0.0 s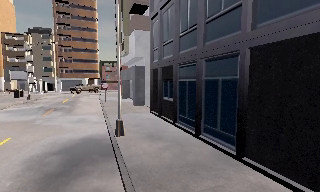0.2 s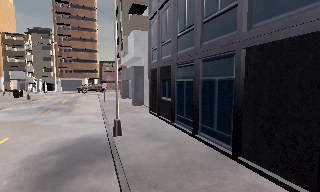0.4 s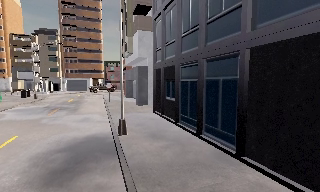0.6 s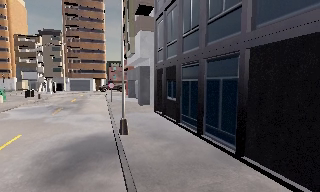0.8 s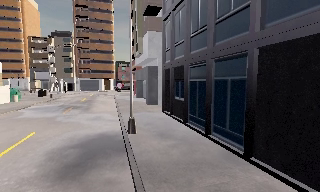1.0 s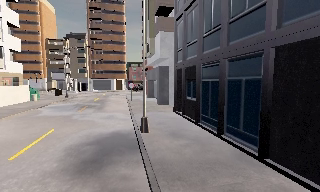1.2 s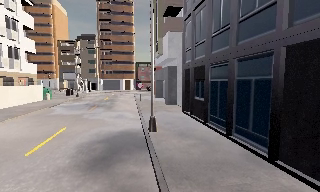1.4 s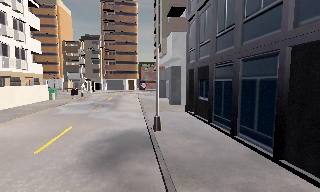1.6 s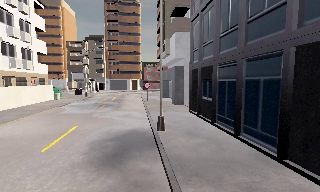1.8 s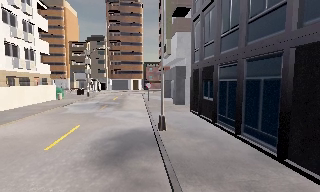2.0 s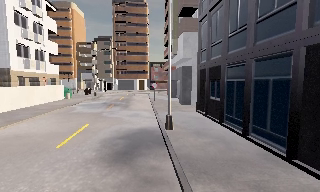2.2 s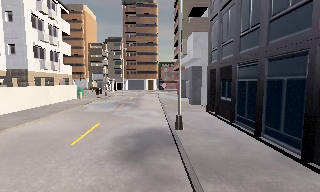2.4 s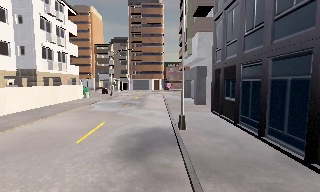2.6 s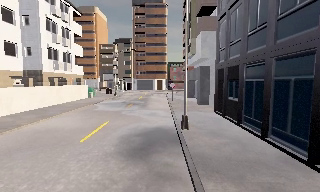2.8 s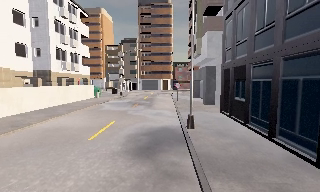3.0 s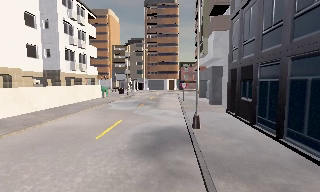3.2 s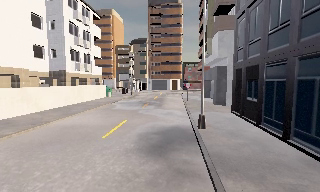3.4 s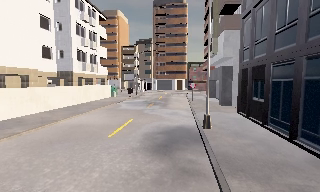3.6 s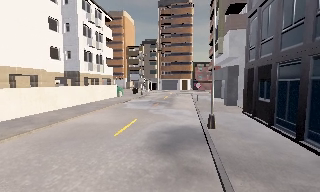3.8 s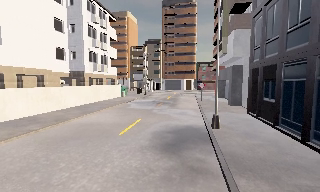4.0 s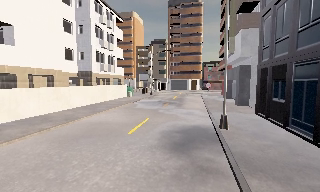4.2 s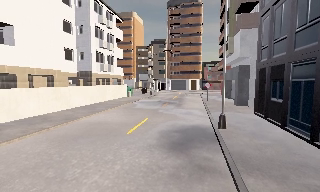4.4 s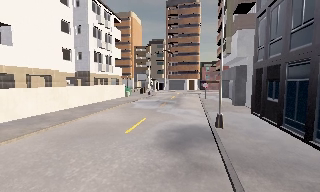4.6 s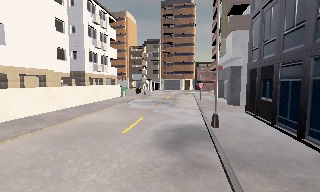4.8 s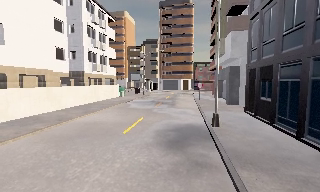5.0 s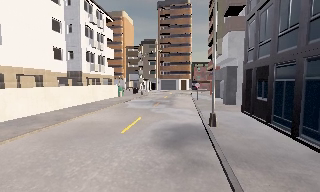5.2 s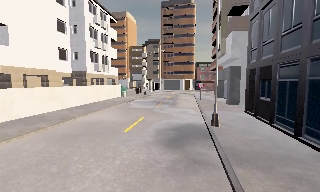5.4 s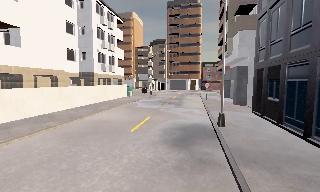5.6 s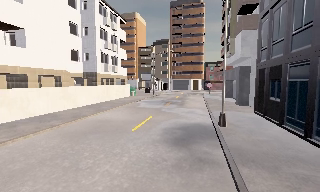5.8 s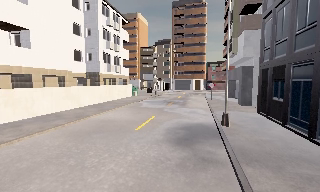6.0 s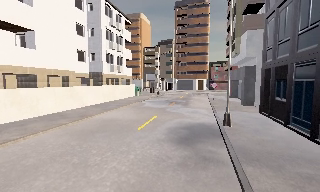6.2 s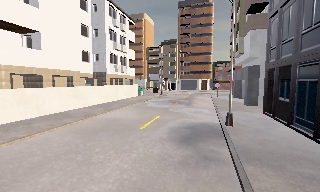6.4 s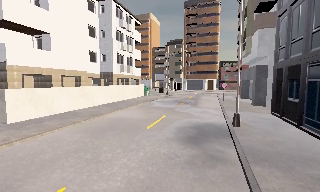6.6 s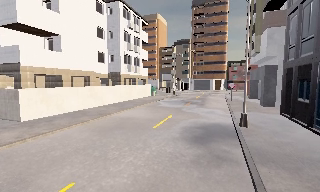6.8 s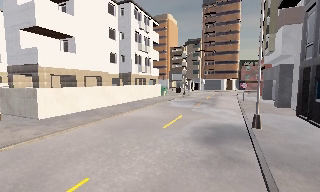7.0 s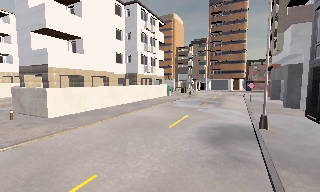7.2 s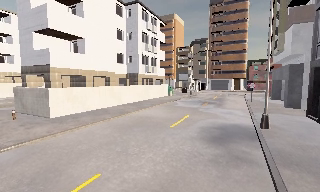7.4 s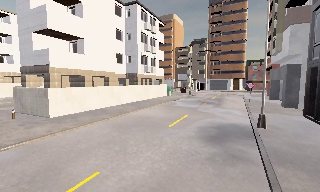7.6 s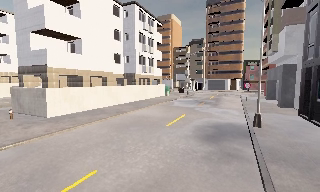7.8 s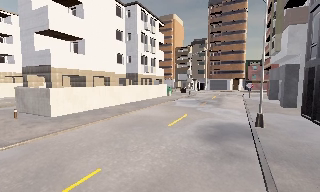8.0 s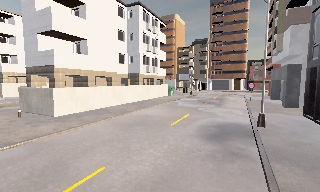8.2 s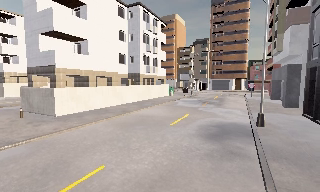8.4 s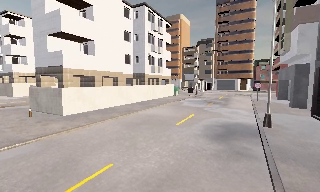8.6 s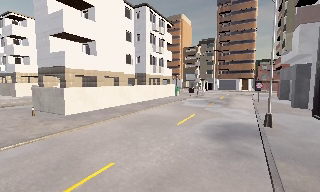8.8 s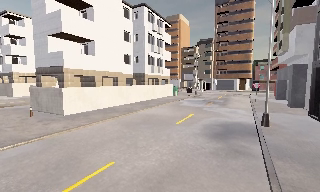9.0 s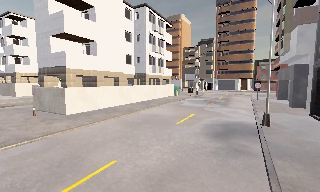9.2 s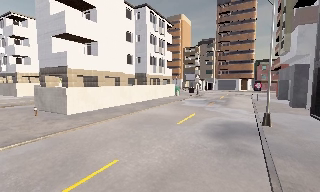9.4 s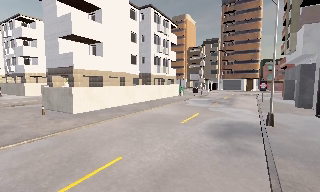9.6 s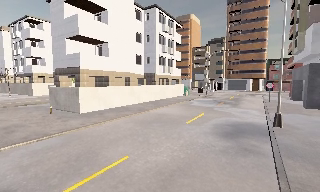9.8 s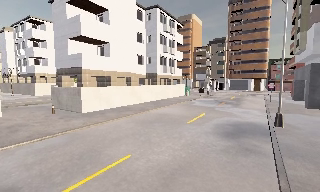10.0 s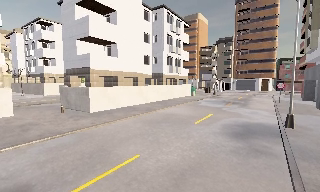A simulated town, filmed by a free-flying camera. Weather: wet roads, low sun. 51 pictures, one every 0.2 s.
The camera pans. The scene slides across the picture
to the right.
The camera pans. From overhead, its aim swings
counterclockwise.
0.0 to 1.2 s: The scene slides to the right, as the camera pans about 10 degrees to its left.
1.2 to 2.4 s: The camera shifts only a little, or ends up much as it began.
2.4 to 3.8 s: The camera swings to its left by about 10 degrees, and the scene slides to the right.
3.8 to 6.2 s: The camera travels backward, about 1 m, so what stands in front gets smaller.
6.2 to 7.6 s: The camera travels backward, about 0.5 m, so what stands in front gets smaller.
7.6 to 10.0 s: The camera travels backward, about 1 m, so what stands in front gets smaller.
The film runs backward here.
